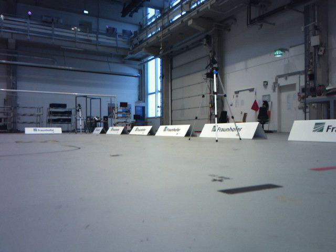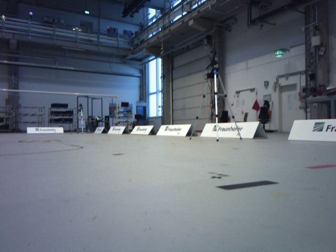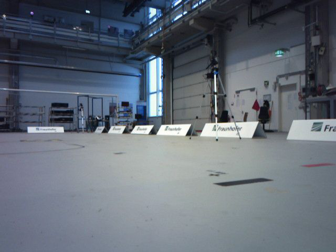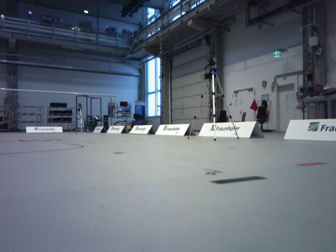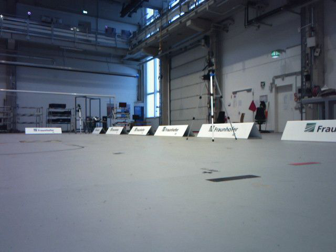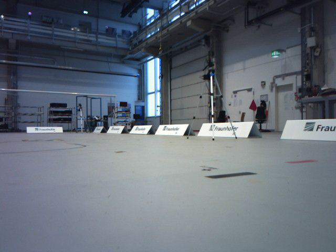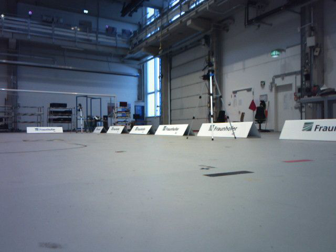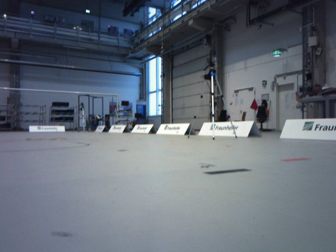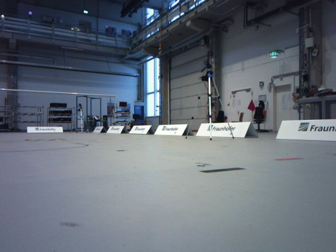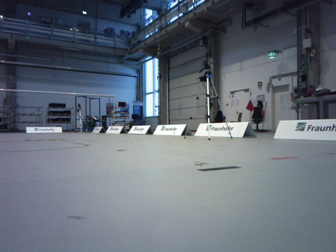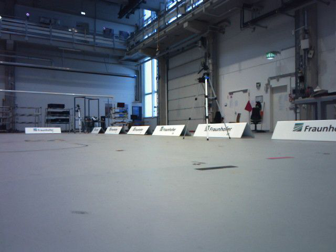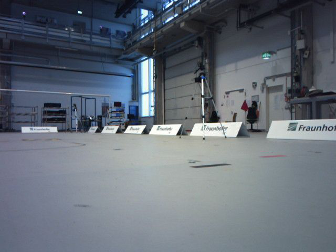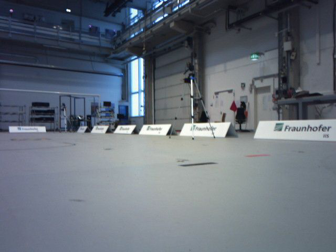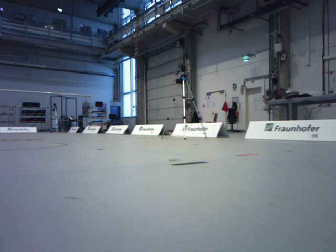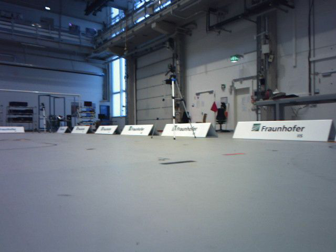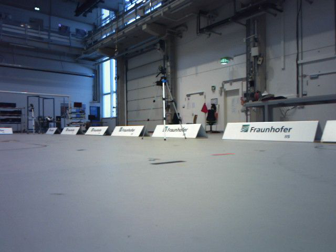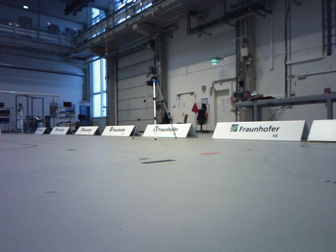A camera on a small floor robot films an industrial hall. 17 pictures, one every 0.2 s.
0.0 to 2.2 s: The camera travels backward, about 0.4 m, so what stands in front gets smaller.
2.2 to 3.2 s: The scene slides to the left, as the camera pans about 10 degrees to its right. It travels backward, about 0.2 m, so what stands in front gets smaller.
The film runs backward here.
